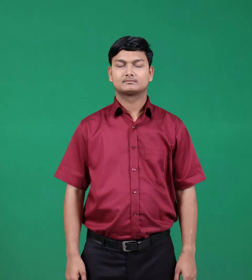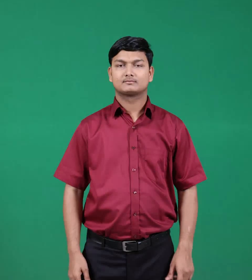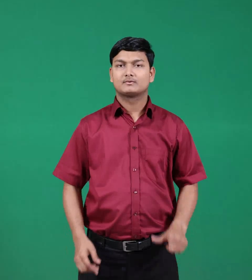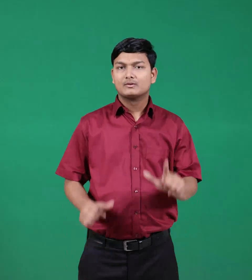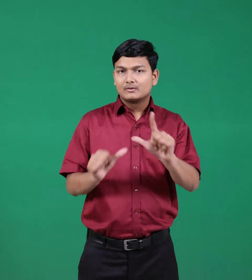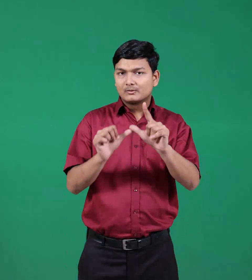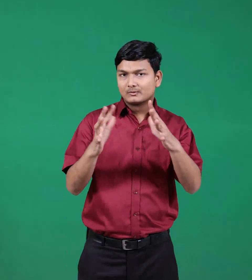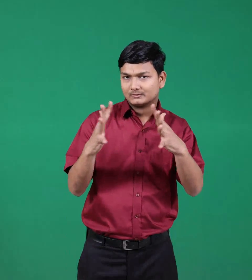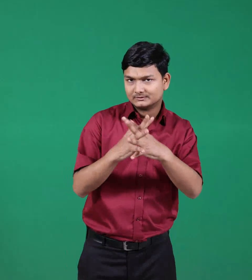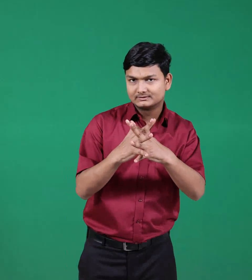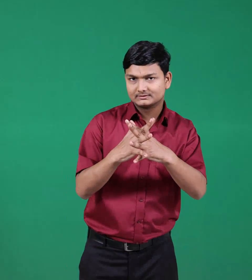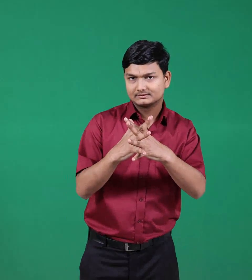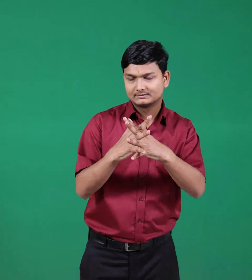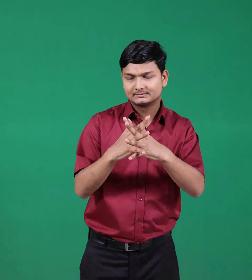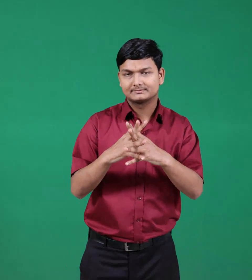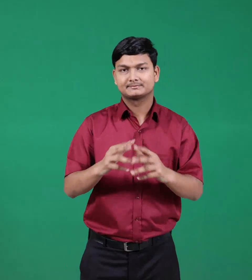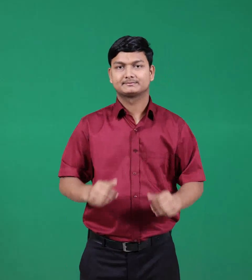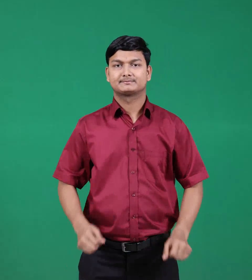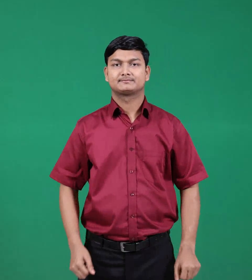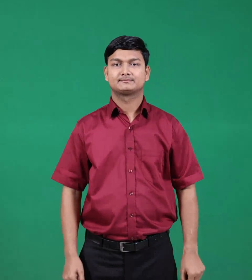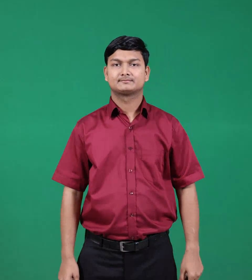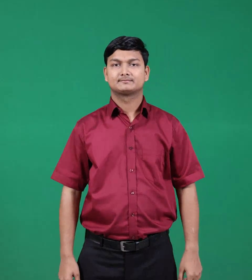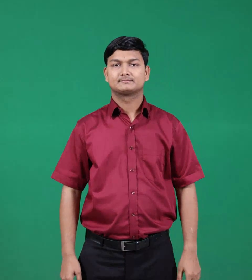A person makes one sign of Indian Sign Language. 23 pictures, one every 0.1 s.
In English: law
